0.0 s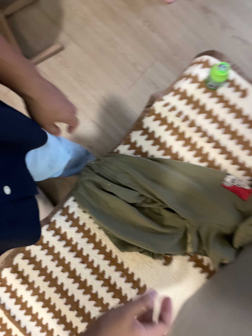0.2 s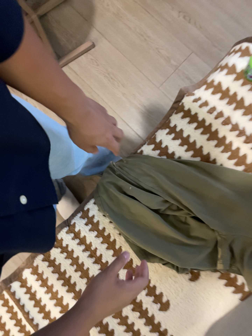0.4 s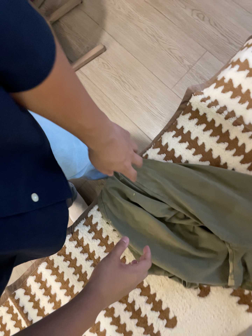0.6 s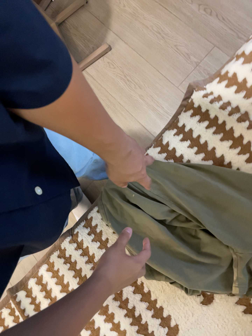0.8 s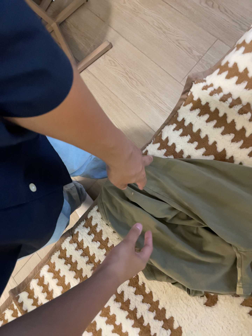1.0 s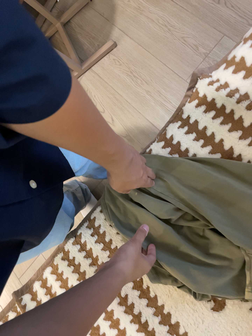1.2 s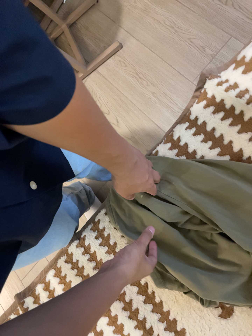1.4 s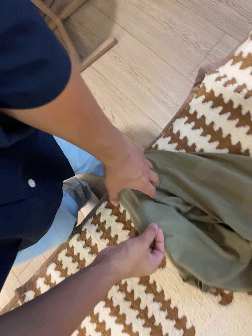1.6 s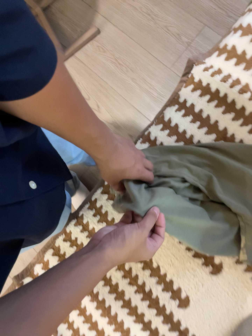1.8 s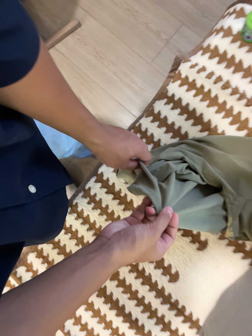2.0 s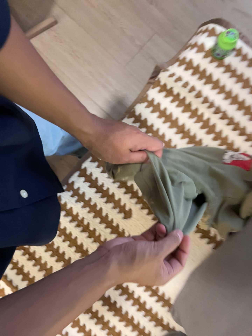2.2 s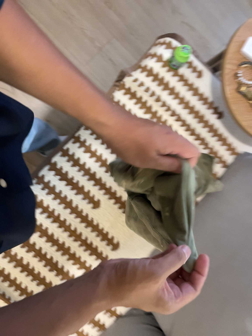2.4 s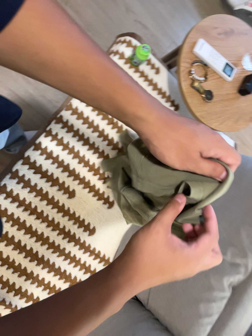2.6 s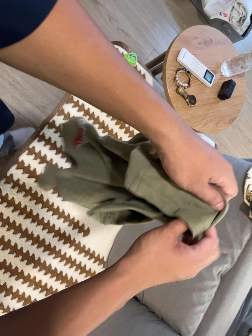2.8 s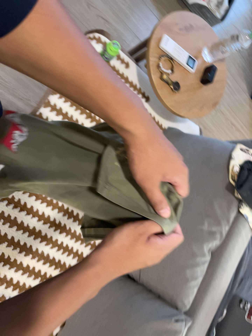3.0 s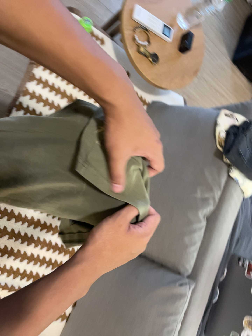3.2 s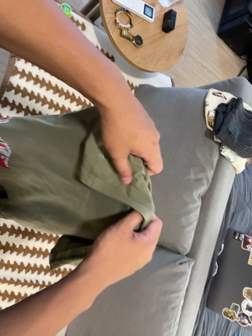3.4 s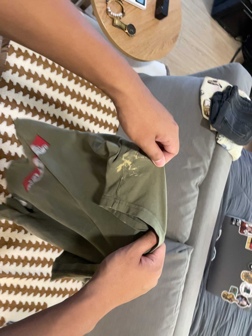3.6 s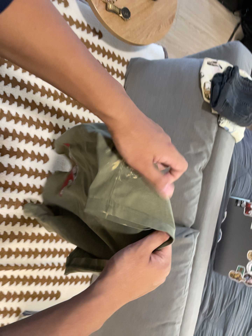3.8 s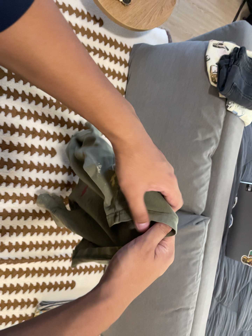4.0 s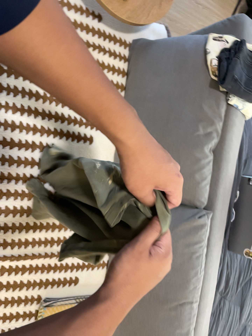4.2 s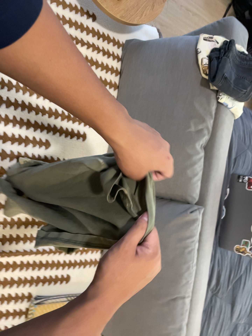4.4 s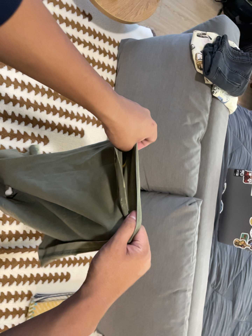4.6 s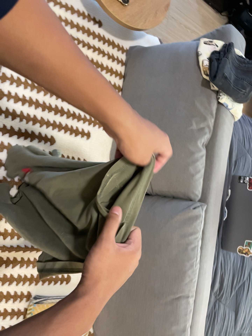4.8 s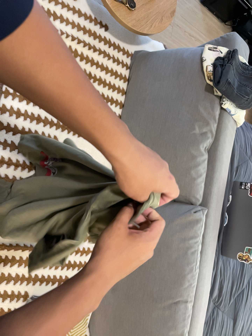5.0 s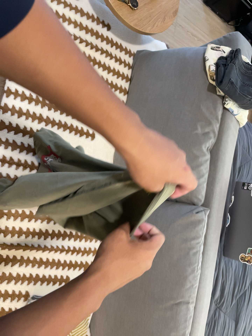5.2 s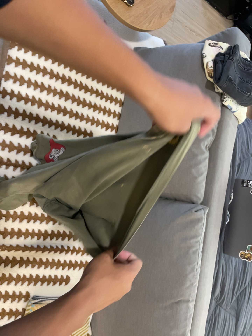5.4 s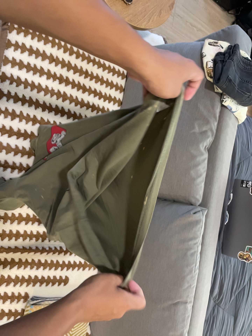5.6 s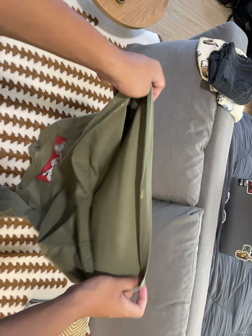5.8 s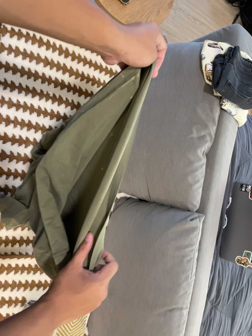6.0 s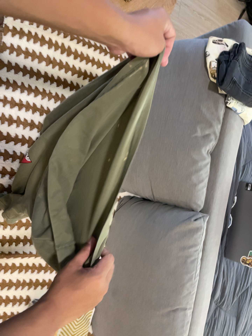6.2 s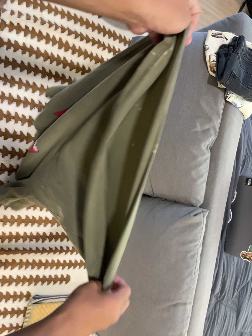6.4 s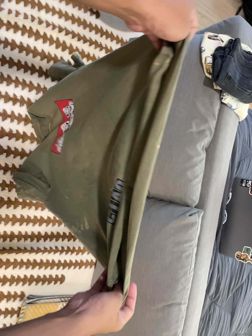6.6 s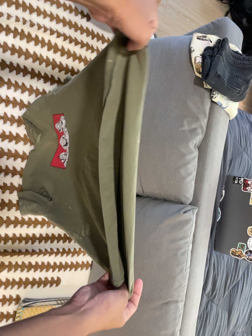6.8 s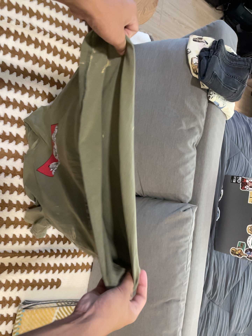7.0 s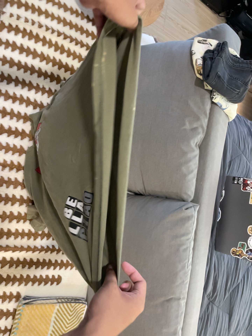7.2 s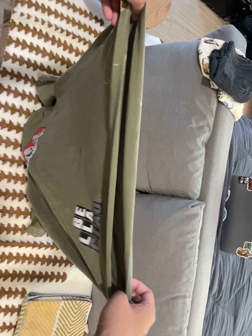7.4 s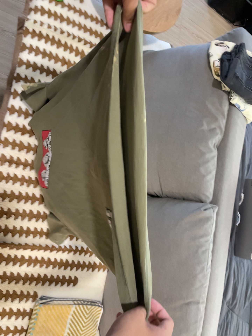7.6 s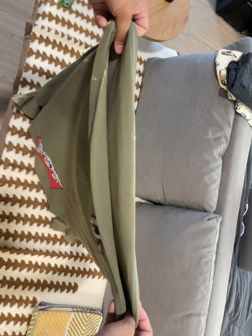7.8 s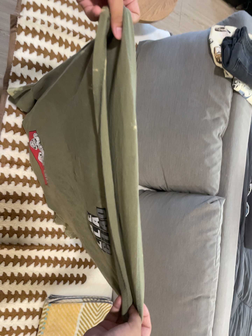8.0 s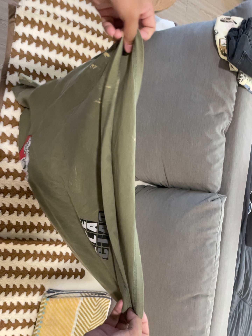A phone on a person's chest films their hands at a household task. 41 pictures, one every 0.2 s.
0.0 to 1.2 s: The camera pans to its left by about 20 degrees. It travels forward and to its right, about 24 cm, so what stands in front looms larger.
1.2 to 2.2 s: The camera pans to its right by about 35 degrees. It travels to its left and backward, about 36 cm.
2.2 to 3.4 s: The camera pans to its right by about 20 degrees. It travels backward and to its left, about 20 cm, so what stands in front gets smaller. Its aim tips toward the bottom of its view by about 15 degrees, and the scene shifts upward. It rolls about its line of sight by about 25 degrees, and the scene rotates counterclockwise.
3.4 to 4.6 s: The camera travels toward the bottom of its view, about 12 cm, so close, fixed things drift upward.
4.6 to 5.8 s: The camera travels toward the top of its view, about 9 cm, so close, fixed things drift downward.
5.8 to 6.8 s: The camera travels toward the bottom of its view, about 6 cm, so close, fixed things drift upward.
6.8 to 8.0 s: The camera shifts only a little, or ends up much as it began.
The film runs forward here.
